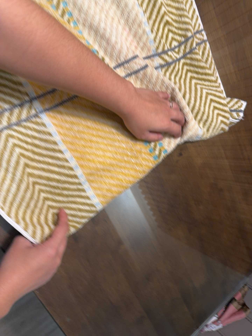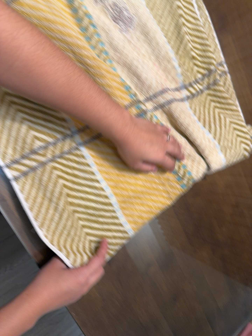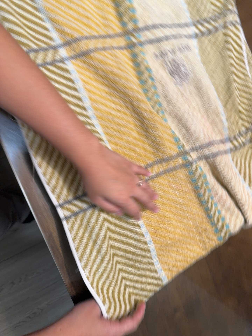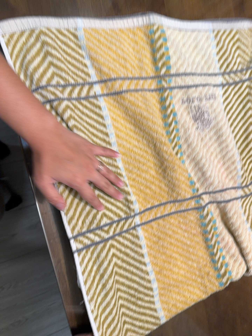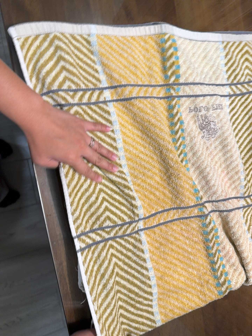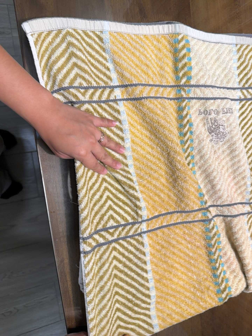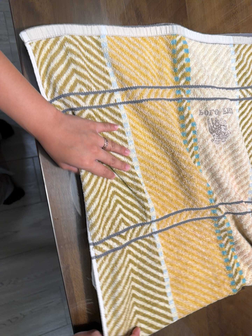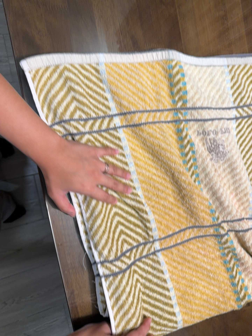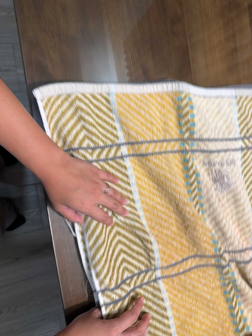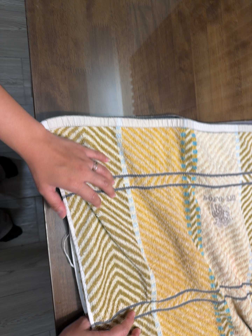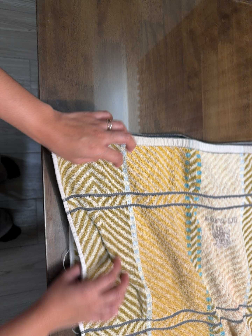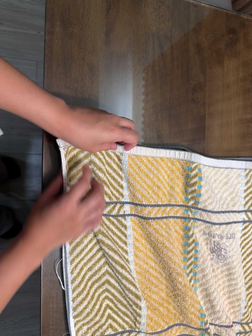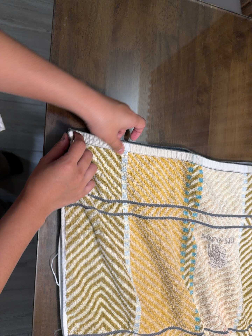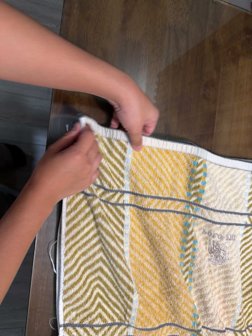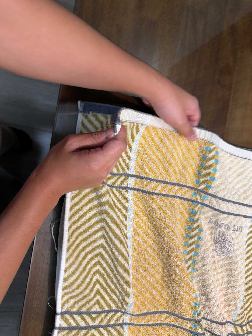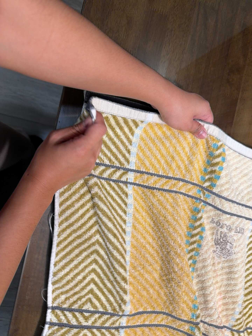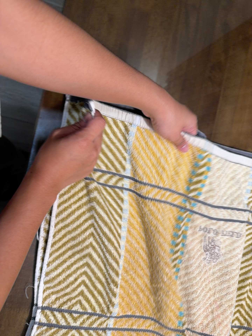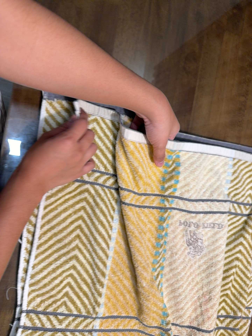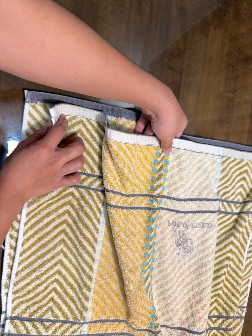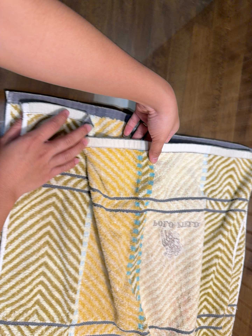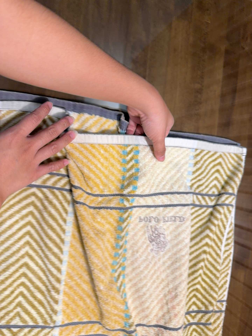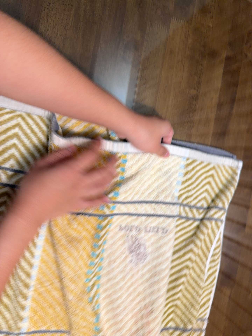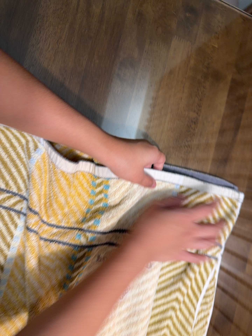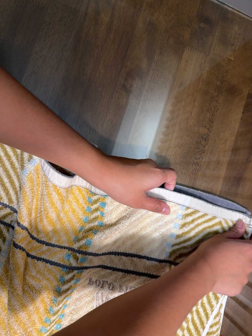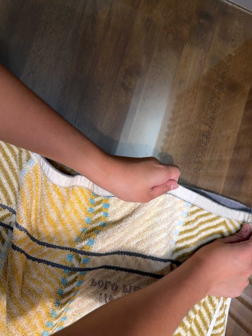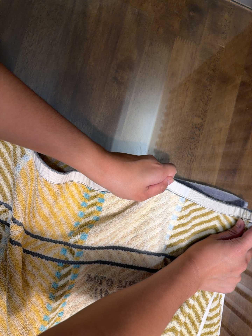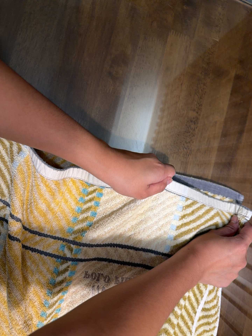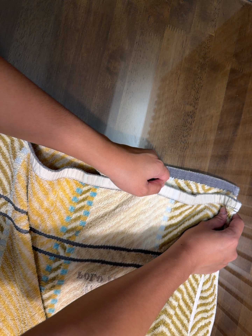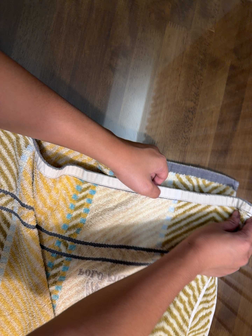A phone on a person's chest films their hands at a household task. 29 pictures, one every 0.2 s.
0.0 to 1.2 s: The camera travels to its left and toward the top of its view, about 22 cm, so close, fixed things drift to the right. It rolls about its line of sight by about 20 degrees, and the scene rotates clockwise.
1.2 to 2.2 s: The camera travels toward the top of its view, about 16 cm, so close, fixed things drift downward. It rolls about its line of sight by about 10 degrees, and the scene rotates clockwise.
2.2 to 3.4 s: The camera travels toward the bottom of its view, about 9 cm, so close, fixed things drift upward. It rolls about its line of sight by about 10 degrees, and the scene rotates clockwise.
3.4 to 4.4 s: The camera travels to its right and forward, about 16 cm, so close, fixed things drift to the left.
4.4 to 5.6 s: The camera shifts only a little, or ends up much as it began.
The film runs backward here.
